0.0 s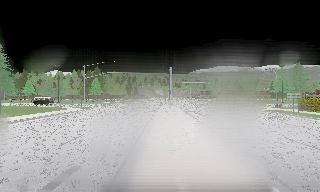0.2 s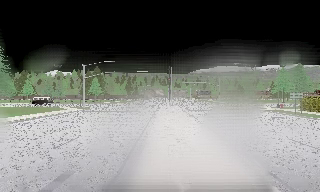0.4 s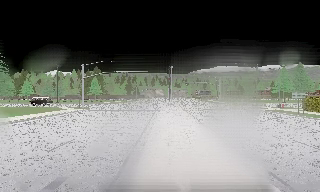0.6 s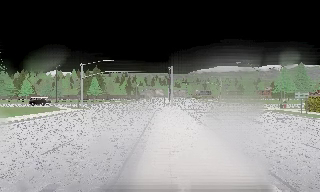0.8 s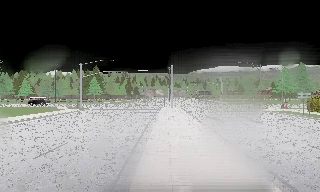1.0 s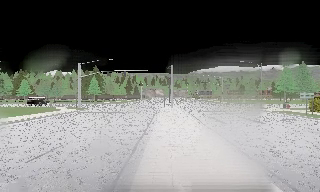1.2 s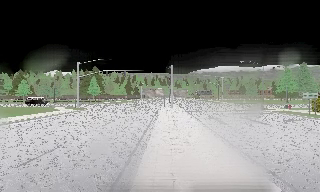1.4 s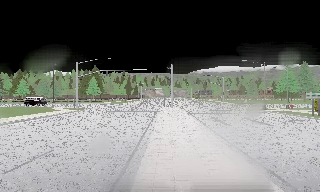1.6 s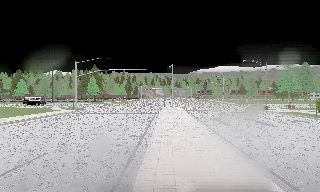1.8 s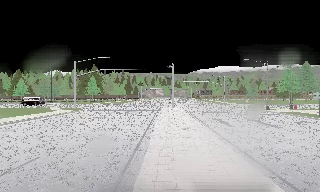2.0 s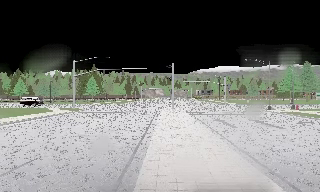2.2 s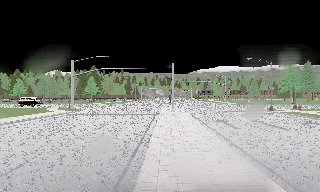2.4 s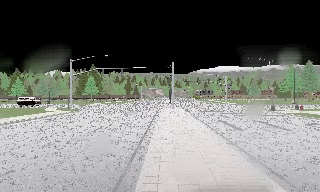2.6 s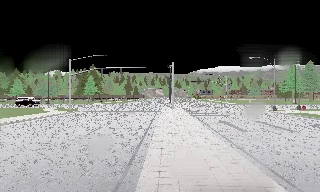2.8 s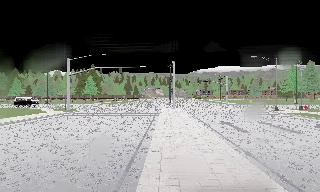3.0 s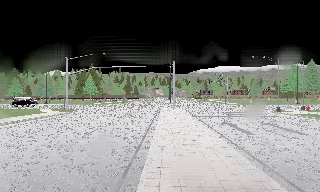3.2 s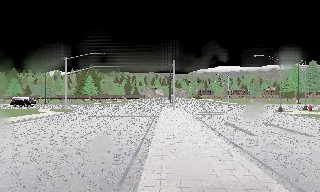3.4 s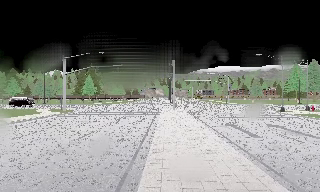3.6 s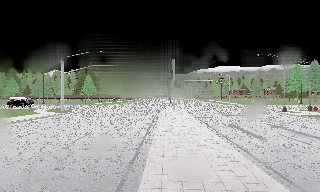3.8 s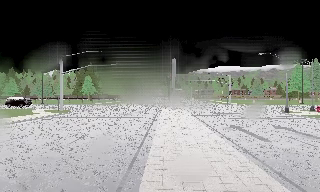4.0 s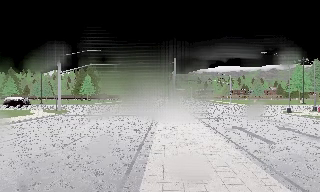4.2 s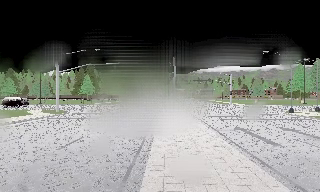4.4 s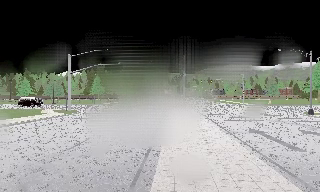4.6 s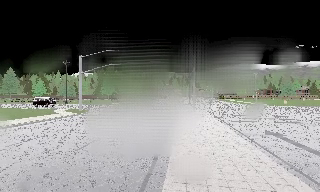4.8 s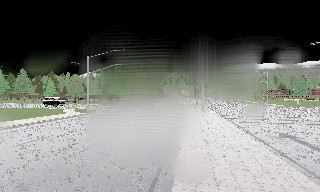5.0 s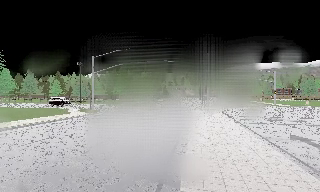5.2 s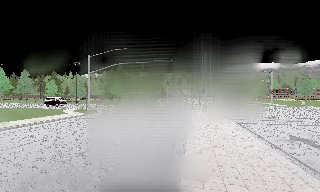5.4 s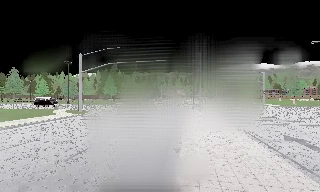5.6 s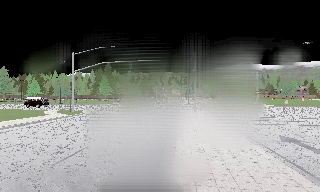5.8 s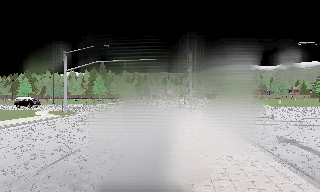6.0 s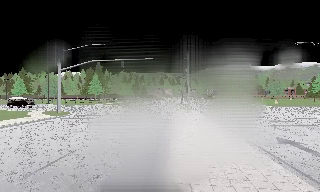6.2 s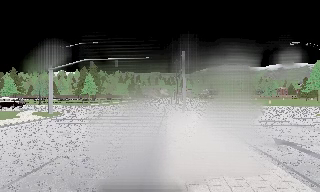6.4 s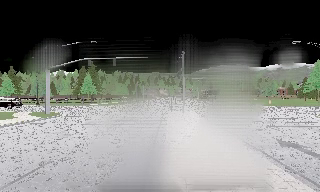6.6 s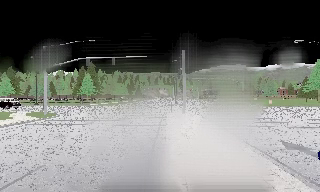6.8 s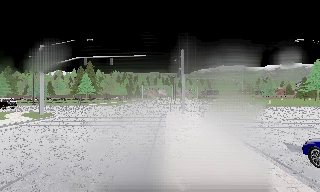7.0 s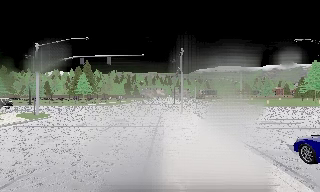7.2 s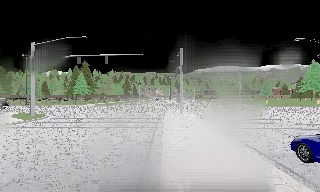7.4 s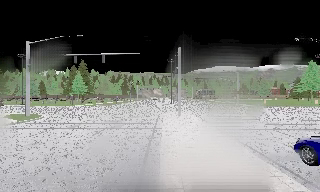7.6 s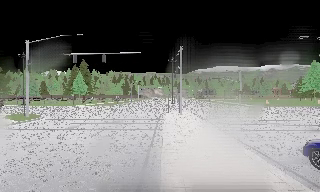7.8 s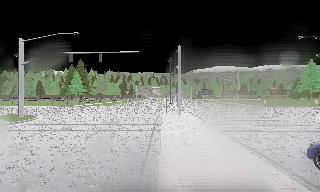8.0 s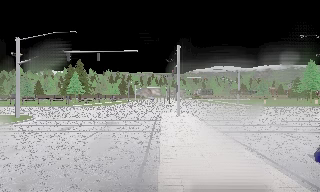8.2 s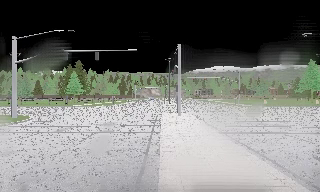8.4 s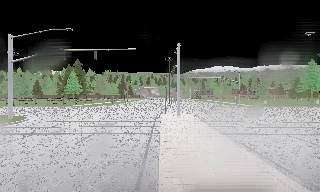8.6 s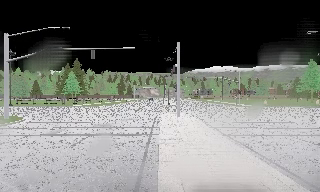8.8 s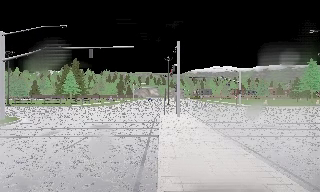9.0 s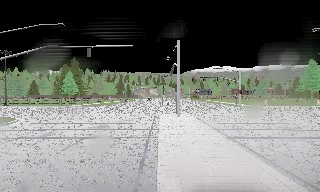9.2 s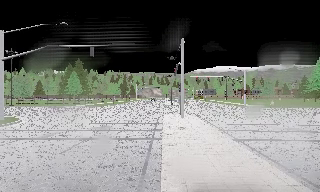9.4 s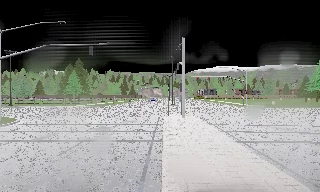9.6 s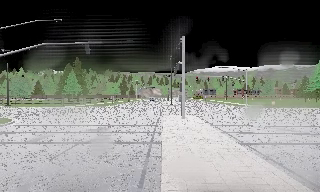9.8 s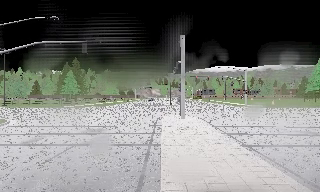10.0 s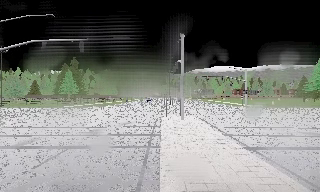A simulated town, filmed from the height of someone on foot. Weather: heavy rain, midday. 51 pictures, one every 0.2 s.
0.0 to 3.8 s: The camera travels forward, about 7 m, so what stands in front looms larger.
3.8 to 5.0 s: The scene slides to the right, as the camera pans about 10 degrees to its left. It travels forward, about 2 m, so what stands in front looms larger.
5.0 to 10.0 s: The camera pans to its right, which is clockwise from overhead, by about 10 degrees. It travels forward, about 8 m, so what stands in front looms larger.
The film runs forward here.
